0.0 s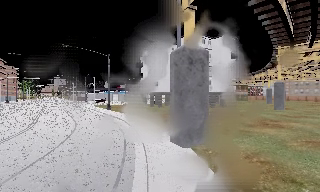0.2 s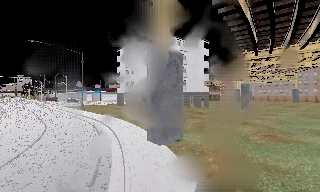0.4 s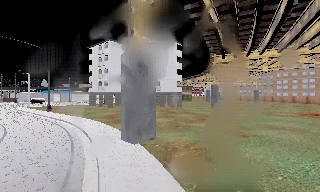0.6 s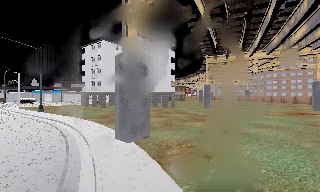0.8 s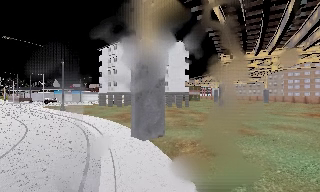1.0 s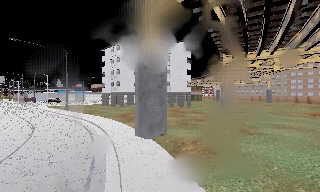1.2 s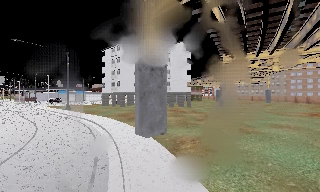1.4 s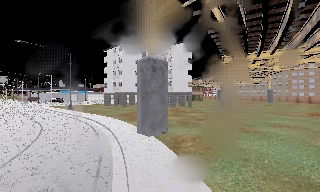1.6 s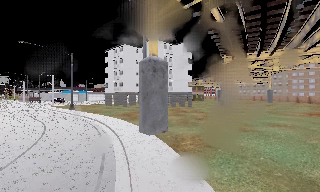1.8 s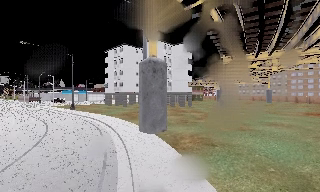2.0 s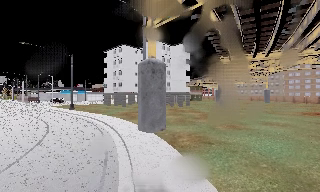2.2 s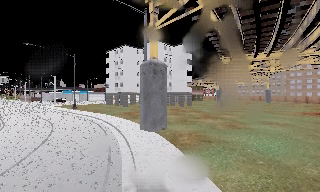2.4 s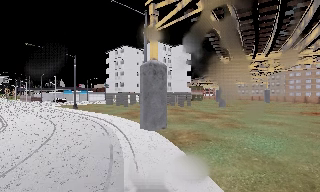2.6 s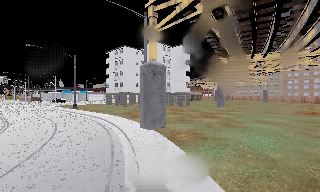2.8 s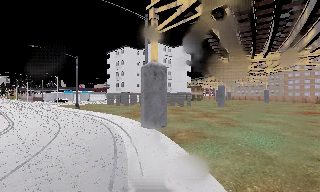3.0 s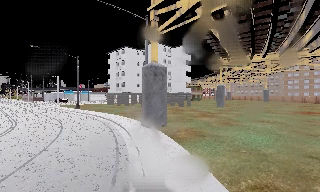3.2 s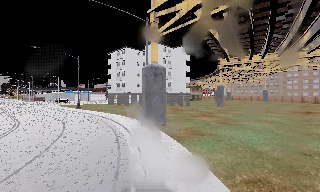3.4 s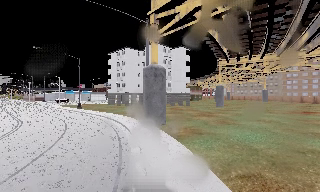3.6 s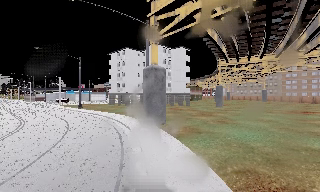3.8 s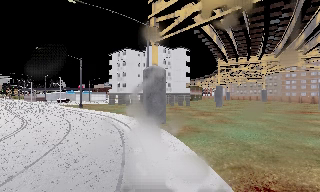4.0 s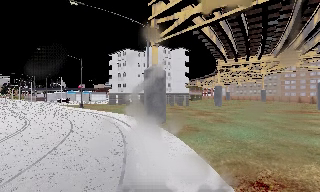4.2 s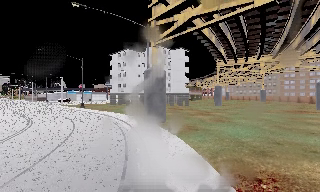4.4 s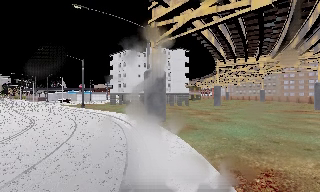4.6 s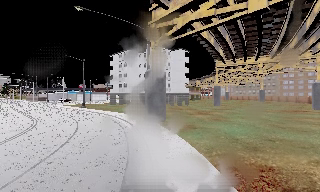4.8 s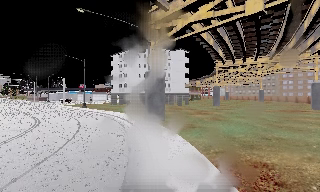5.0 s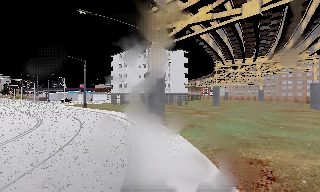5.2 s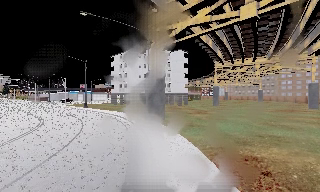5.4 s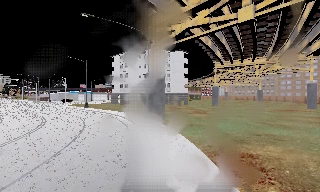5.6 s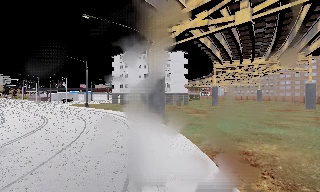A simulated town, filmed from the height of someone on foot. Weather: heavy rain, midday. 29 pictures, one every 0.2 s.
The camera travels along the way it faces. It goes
backward.
0.0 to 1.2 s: The scene slides to the left, as the camera pans about 15 degrees to its right. It travels backward, about 2 m, so what stands in front gets smaller.
1.2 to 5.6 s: The camera travels backward, about 7 m, so what stands in front gets smaller.
The film runs backward here.
